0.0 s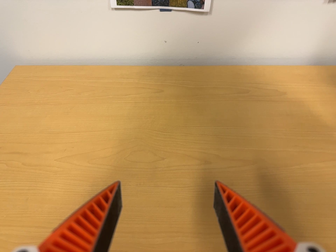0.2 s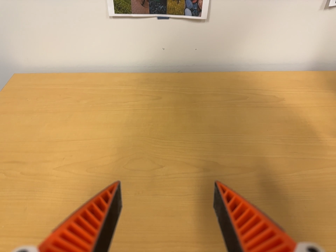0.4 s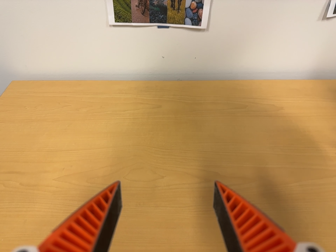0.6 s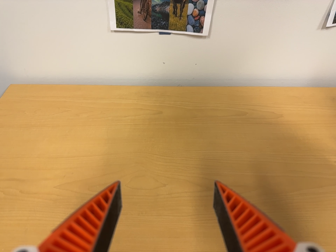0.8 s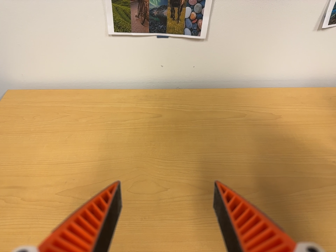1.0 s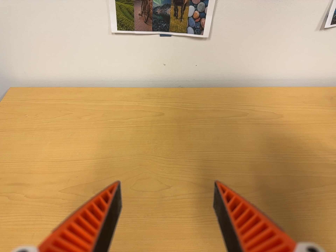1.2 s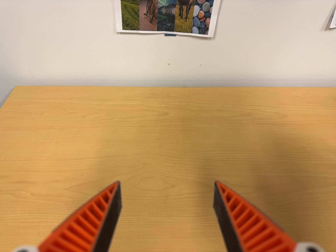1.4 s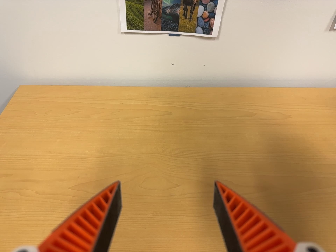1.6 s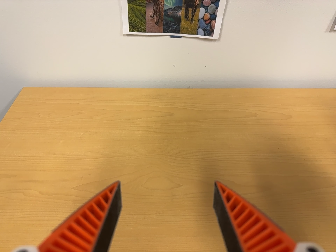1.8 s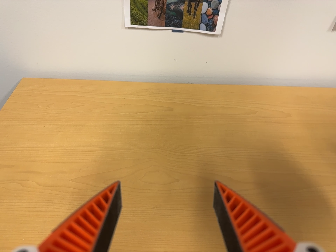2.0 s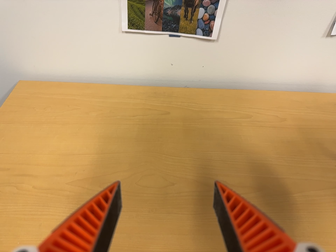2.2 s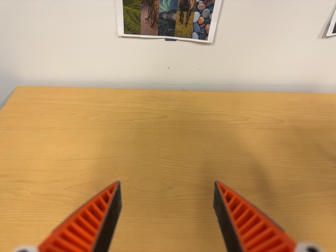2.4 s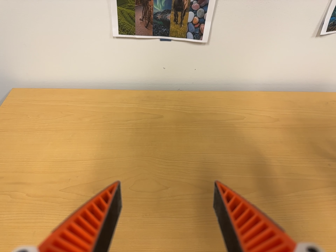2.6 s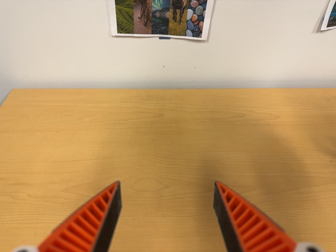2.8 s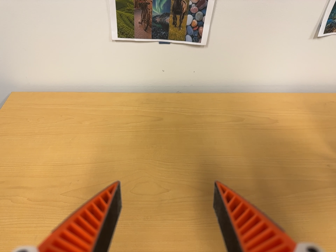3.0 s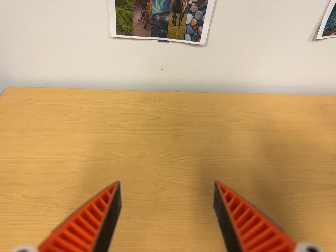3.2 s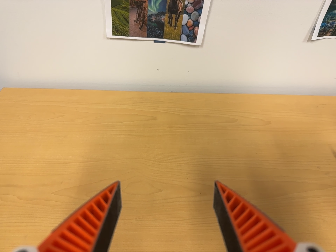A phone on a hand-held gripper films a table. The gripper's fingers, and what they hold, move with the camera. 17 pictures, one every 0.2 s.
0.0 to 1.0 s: The camera travels toward the top of its view, about 5 cm, so close, fixed things drift downward.
1.0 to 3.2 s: The camera shifts only a little, or ends up much as it began.
The film runs backward here.
